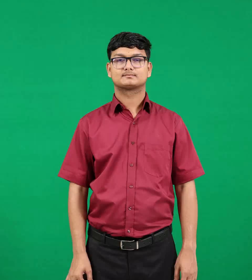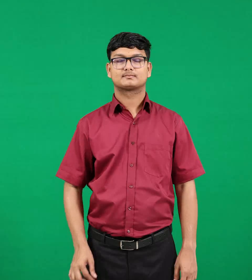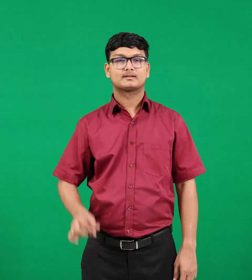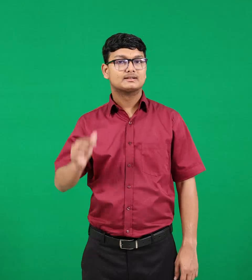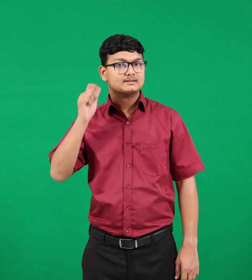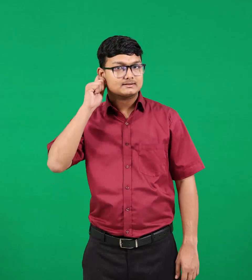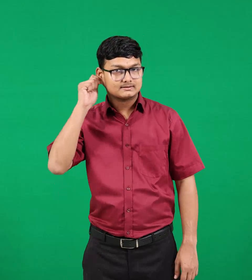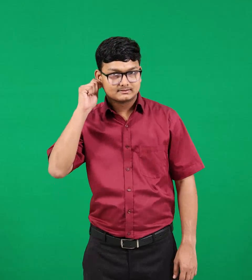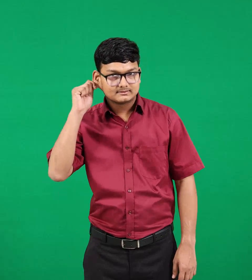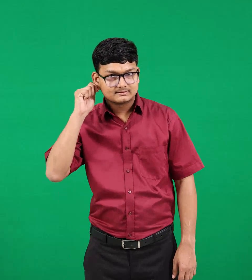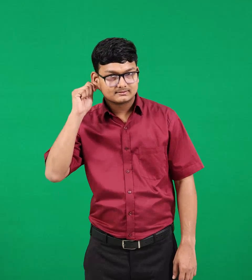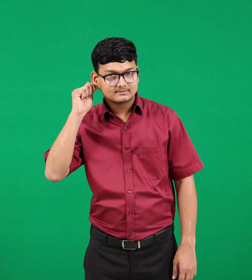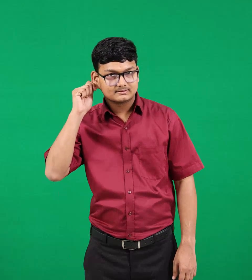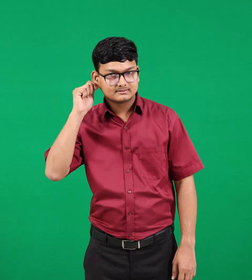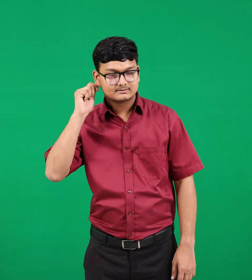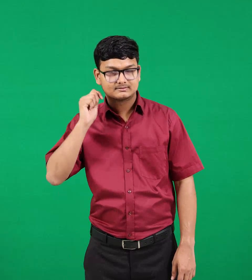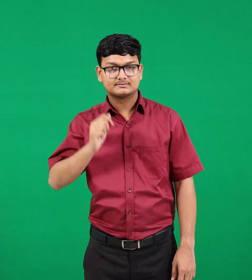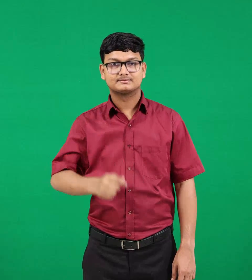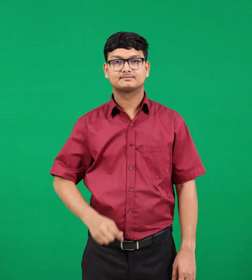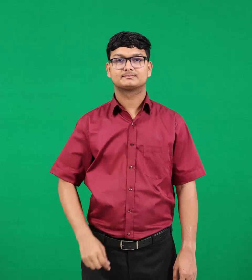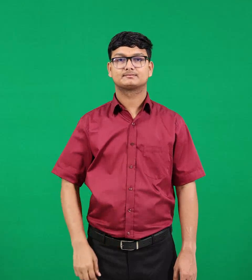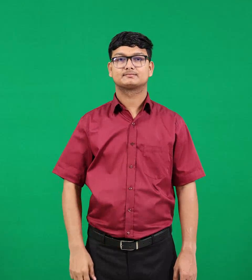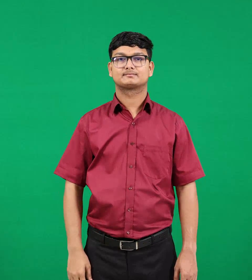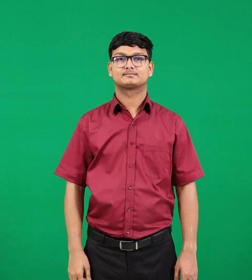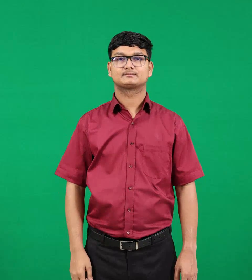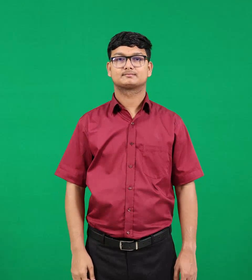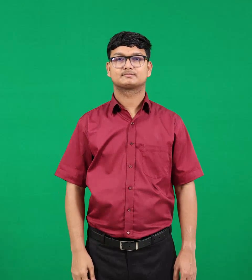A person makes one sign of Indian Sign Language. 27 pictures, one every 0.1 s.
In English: ear
